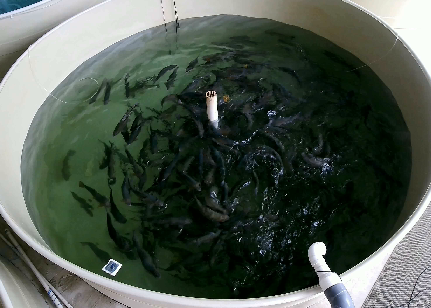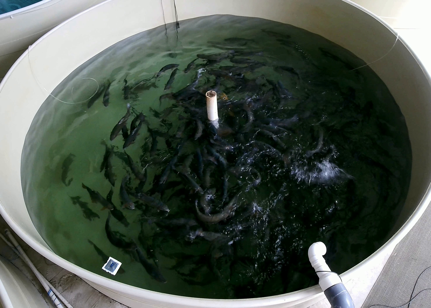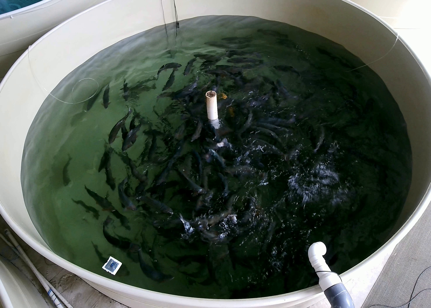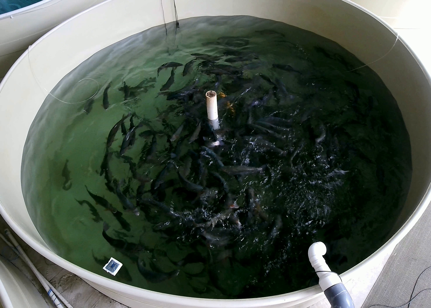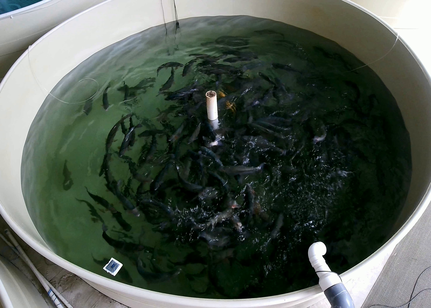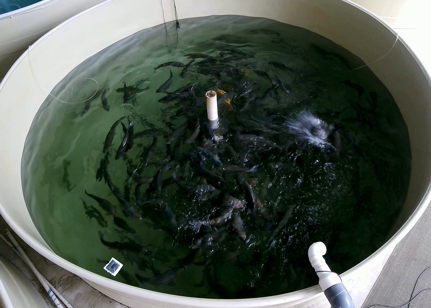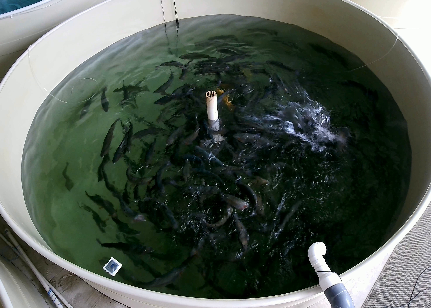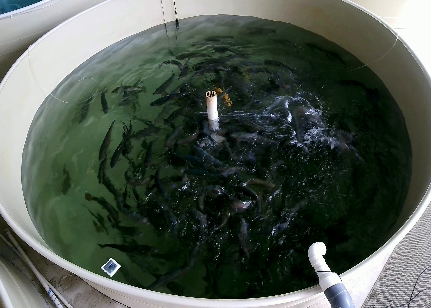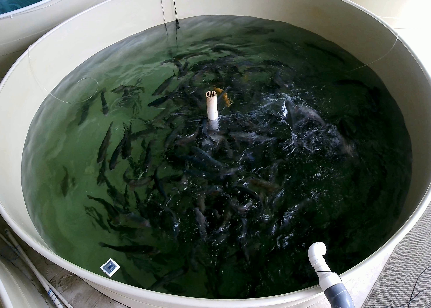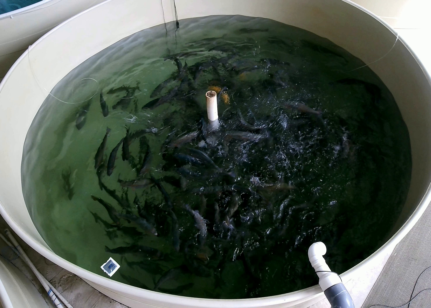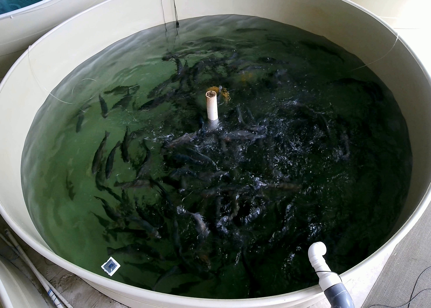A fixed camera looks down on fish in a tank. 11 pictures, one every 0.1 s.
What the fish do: Weak feeding.
